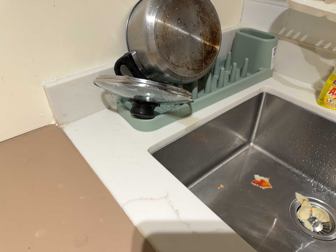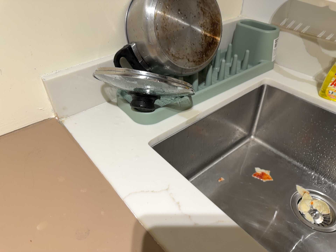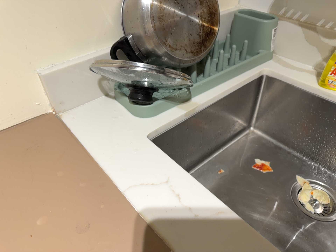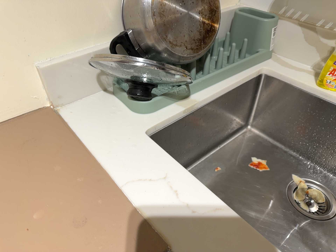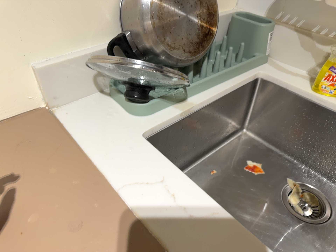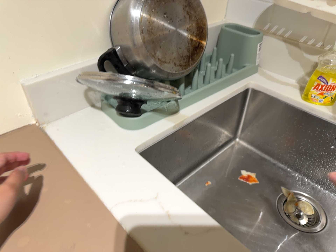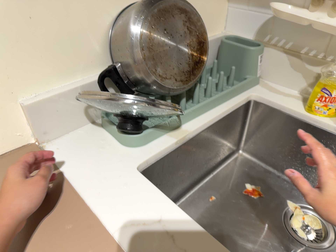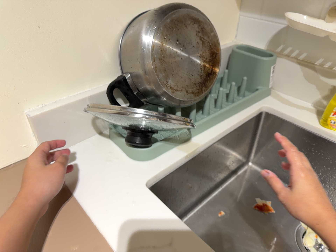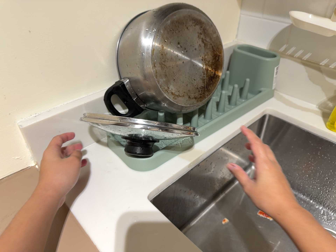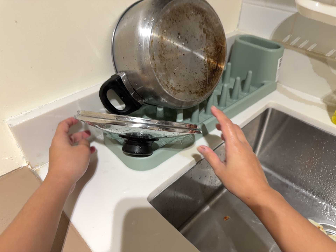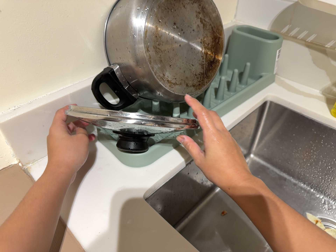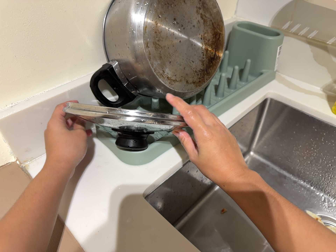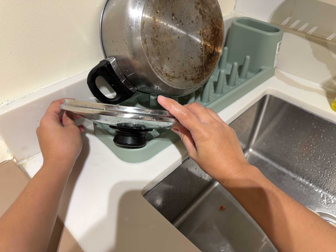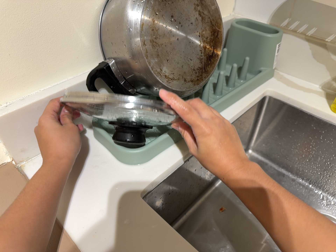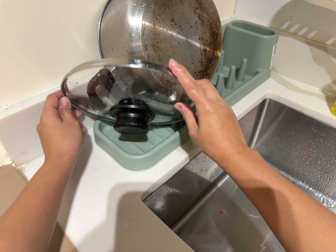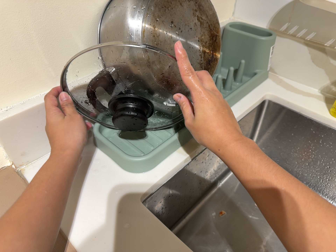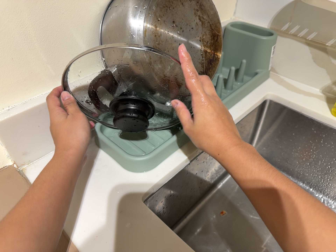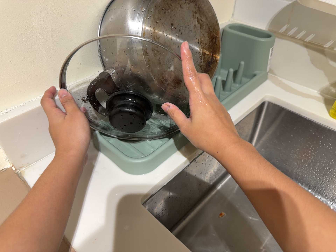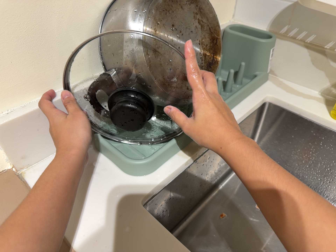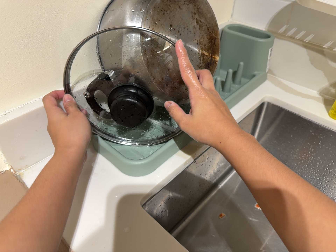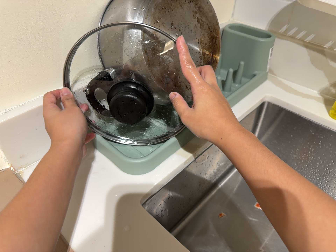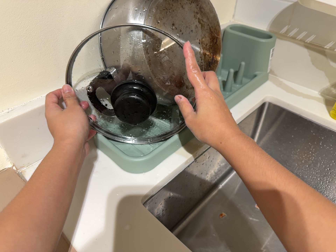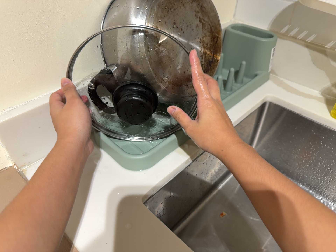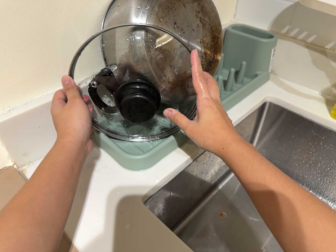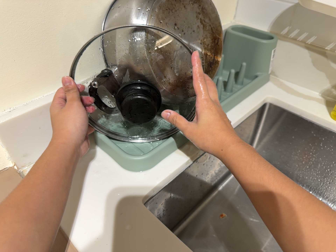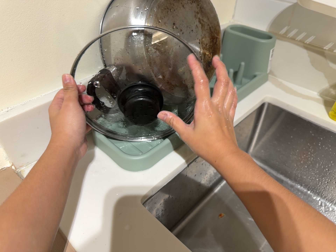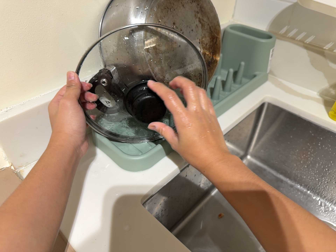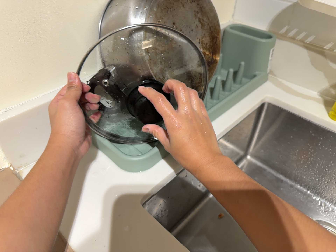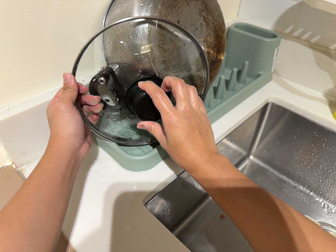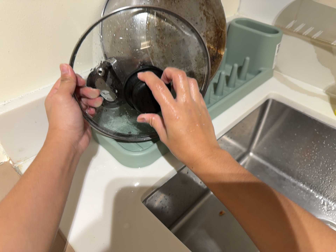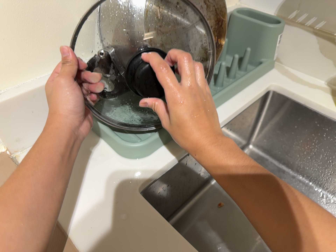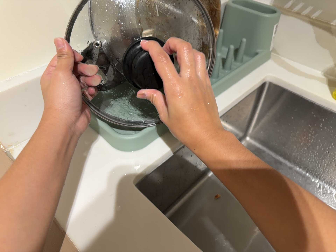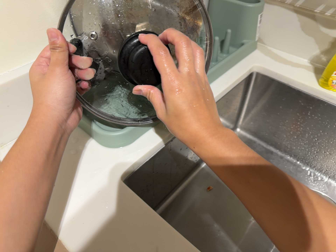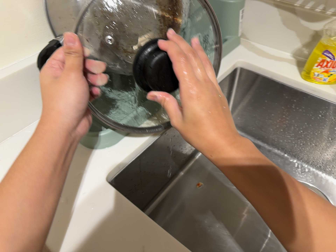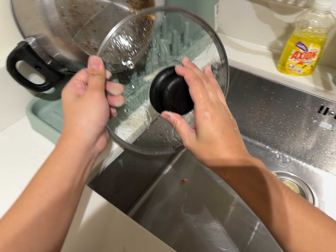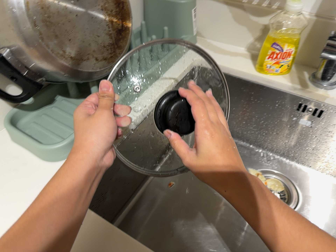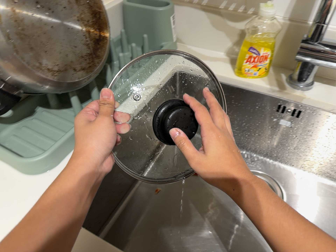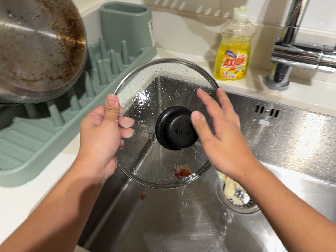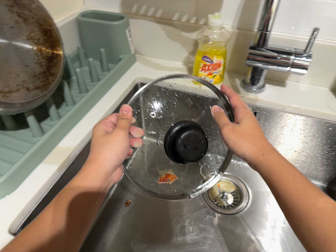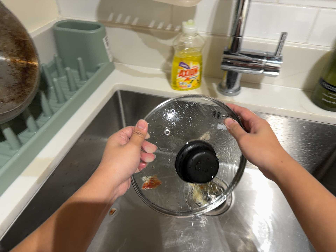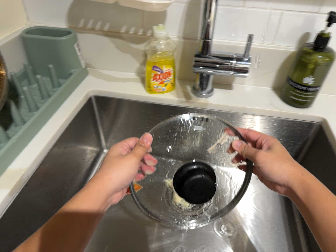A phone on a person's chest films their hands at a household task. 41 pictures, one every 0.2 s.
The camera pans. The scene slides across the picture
to the left.
0.0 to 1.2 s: The camera shifts only a little, or ends up much as it began.
1.2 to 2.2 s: The camera travels forward and toward the top of its view, about 10 cm, so what stands in front looms larger.
2.2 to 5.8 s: The camera shifts only a little, or ends up much as it began.
5.8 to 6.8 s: The camera travels to its right, about 6 cm, so close, fixed things drift to the left. It rolls about its line of sight by about 10 degrees, and the scene rotates counterclockwise.
6.8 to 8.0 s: The camera pans to its right by about 20 degrees. It travels to its right, about 7 cm, so close, fixed things drift to the left. It rolls about its line of sight by about 15 degrees, and the scene rotates counterclockwise.
The film runs backward here.
